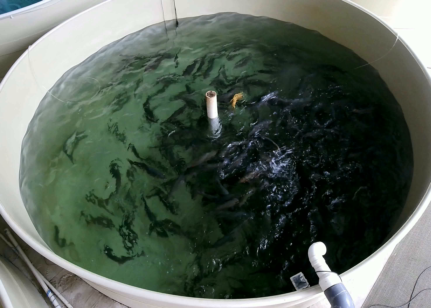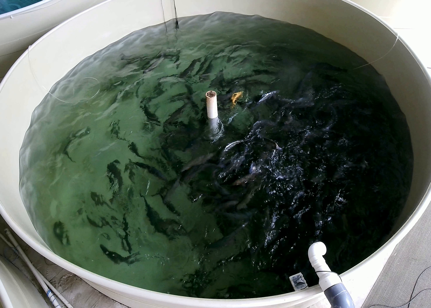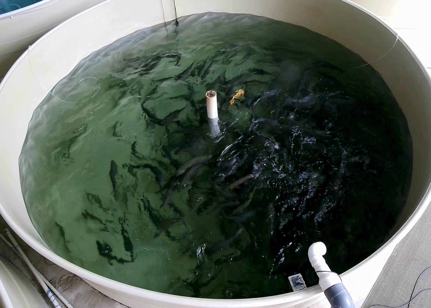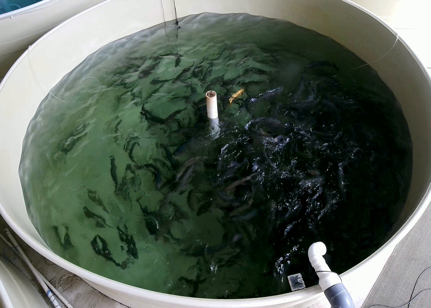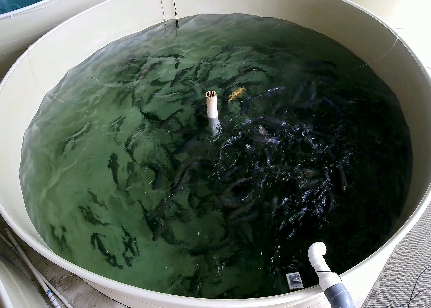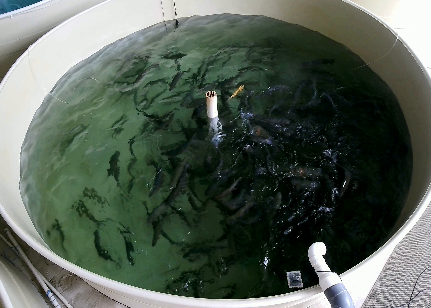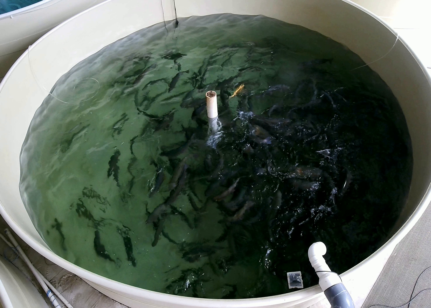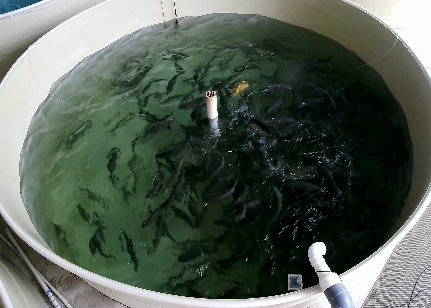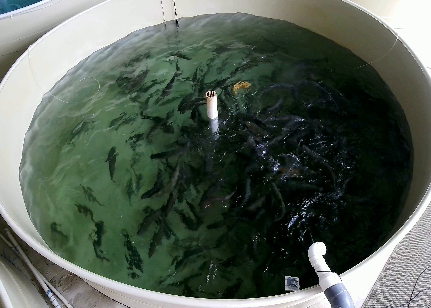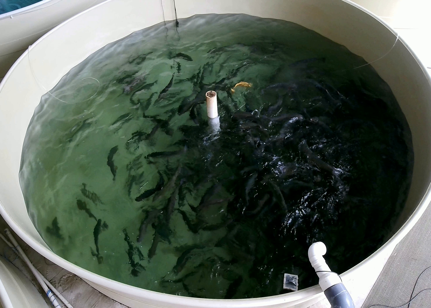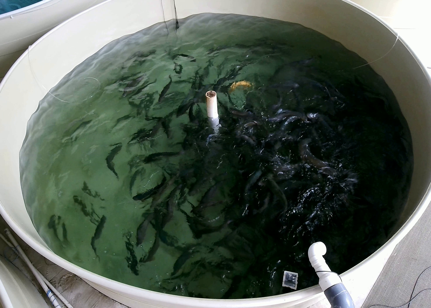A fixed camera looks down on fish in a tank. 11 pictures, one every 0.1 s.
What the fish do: Weak feeding.
